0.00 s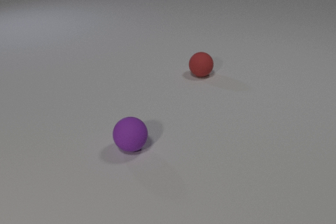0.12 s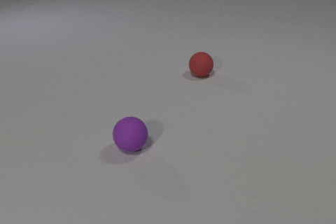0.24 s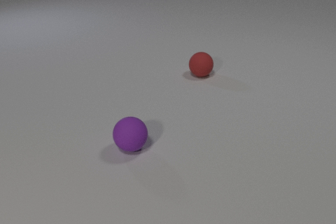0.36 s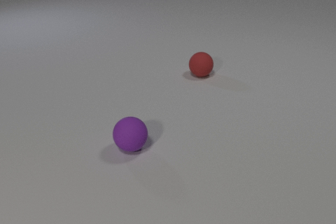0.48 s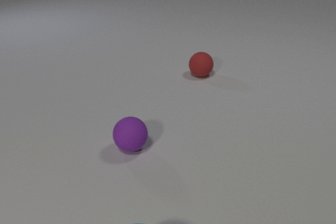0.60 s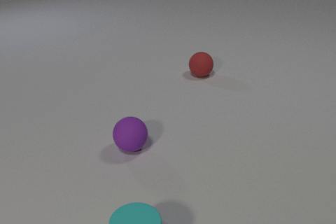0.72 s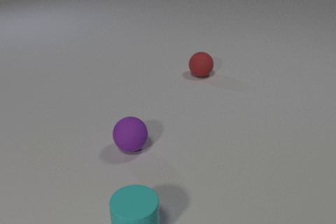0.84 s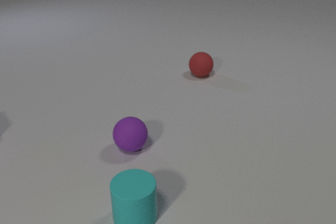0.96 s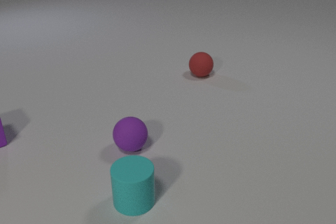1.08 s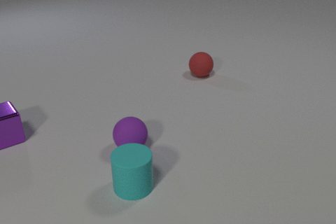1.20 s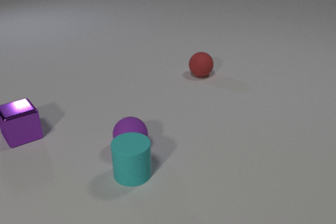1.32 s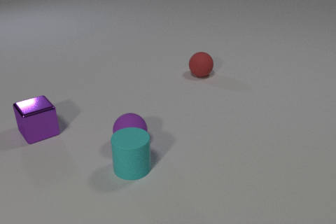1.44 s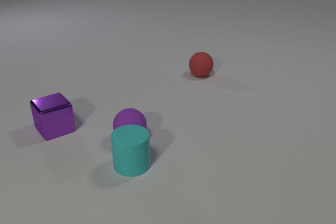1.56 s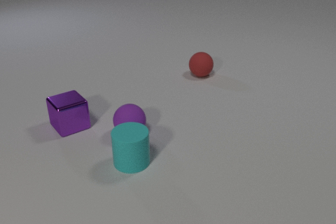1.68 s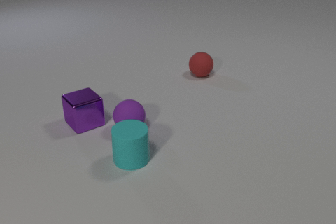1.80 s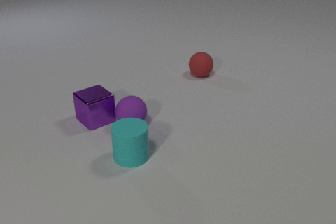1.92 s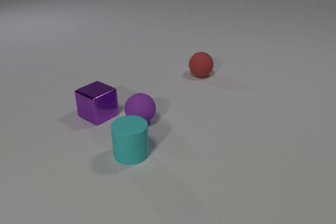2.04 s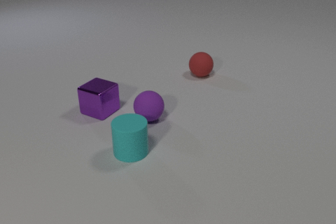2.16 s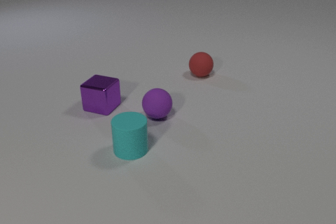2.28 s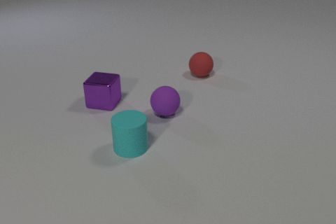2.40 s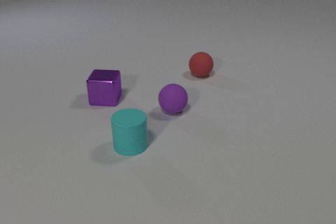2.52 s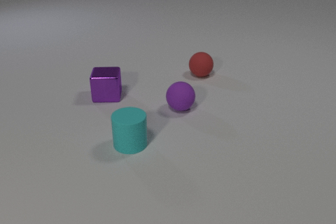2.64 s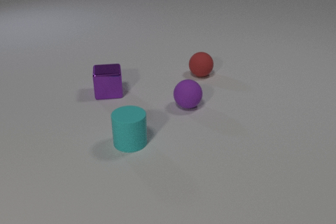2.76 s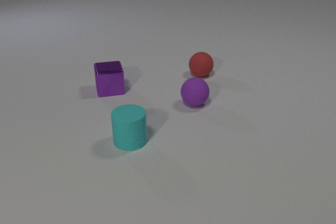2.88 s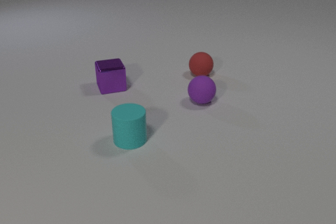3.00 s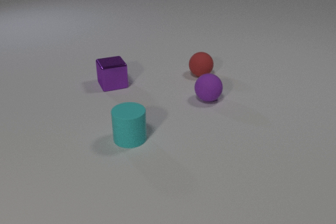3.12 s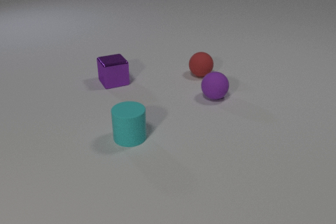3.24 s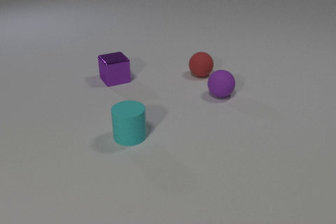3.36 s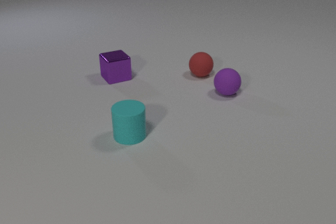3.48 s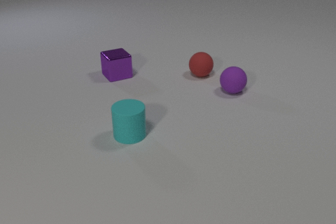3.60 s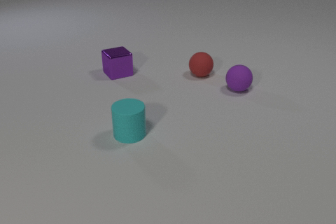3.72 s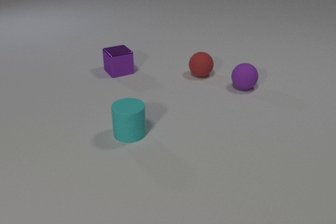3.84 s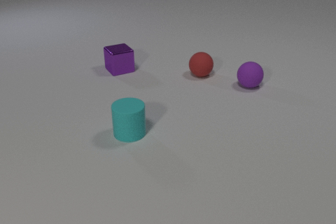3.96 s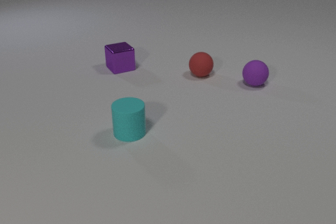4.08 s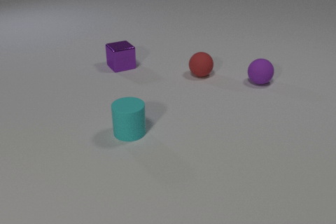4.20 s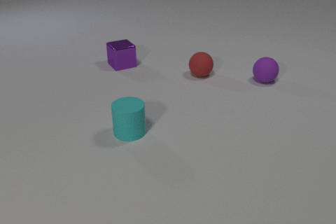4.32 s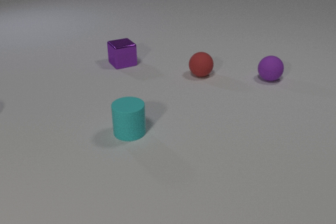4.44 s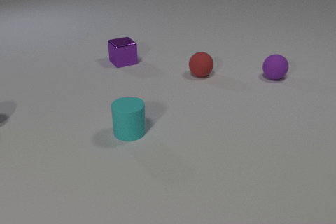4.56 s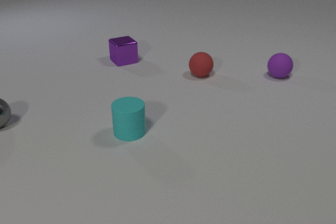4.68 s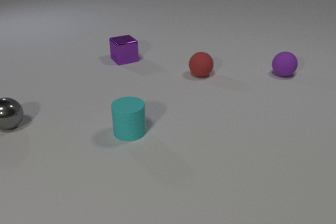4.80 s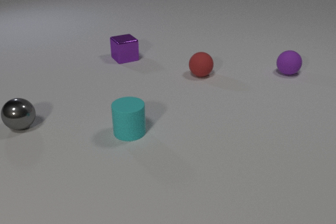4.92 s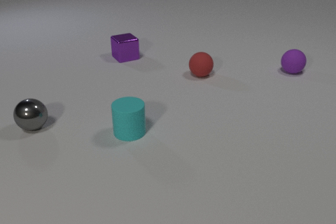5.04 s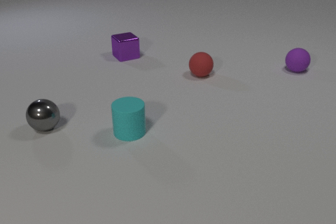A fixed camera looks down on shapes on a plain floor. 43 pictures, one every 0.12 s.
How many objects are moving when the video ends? 3.
What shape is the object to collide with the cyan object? sphere.
How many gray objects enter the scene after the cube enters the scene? 1.
0.00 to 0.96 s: The cyan rubber cylinder comes in at the bottom edge, slides away from the camera. The purple metal cube comes in at the left edge.
0.96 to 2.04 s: The cyan rubber cylinder slides away from the camera. The purple rubber sphere rolls away from the camera. The purple metal cube slides to the right, spins counterclockwise seen from above by about 30 degrees, its near face sliding to the right. The cyan rubber cylinder and the purple rubber sphere collide. The purple rubber sphere and the purple metal cube collide.
2.04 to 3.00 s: The cyan rubber cylinder slides away from the camera. The purple rubber sphere rolls to the right and away from the camera. The purple metal cube slides away from the camera, spins counterclockwise seen from above by about 60 degrees, its near face sliding to the right.
3.00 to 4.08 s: The cyan rubber cylinder slides away from the camera. The purple rubber sphere rolls to the right and away from the camera. The purple metal cube slides away from the camera.
4.08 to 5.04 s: The purple rubber sphere rolls away from the camera and to the right. The gray metal sphere comes in at the left edge, rolls to the right and toward the camera. The purple metal cube slides away from the camera.
